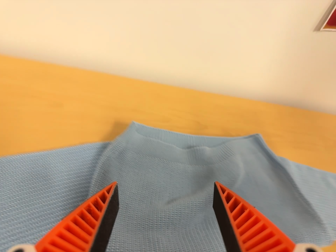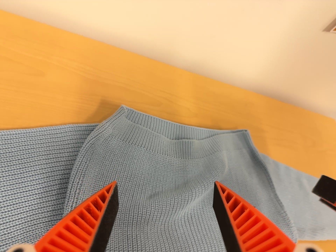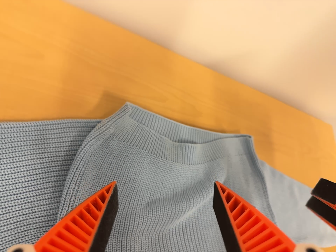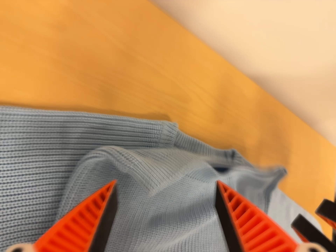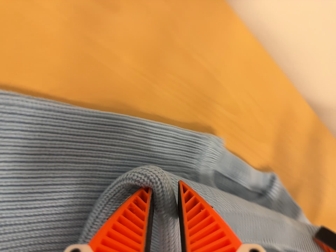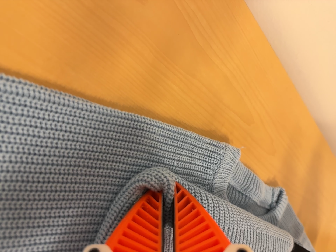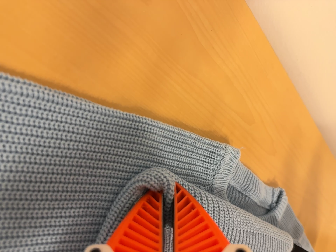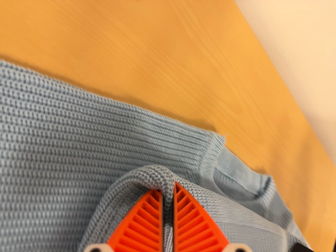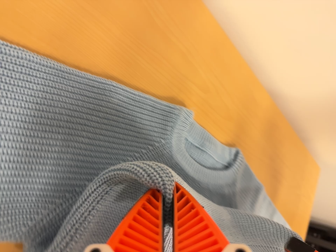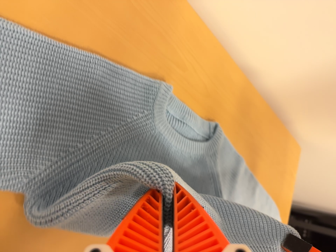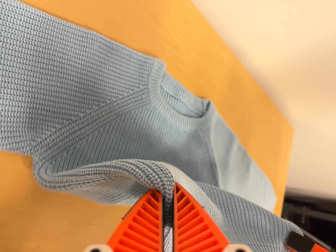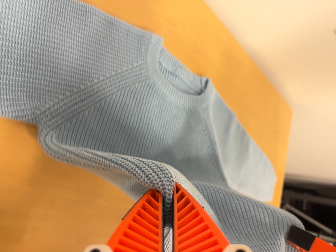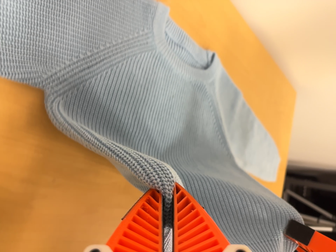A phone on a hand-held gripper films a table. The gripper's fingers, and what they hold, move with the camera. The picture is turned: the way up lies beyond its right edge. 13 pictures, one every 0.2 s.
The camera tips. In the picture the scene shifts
upward.
0.0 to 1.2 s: The camera pans to its right by about 10 degrees. It travels toward the top of its view, to its left and forward, about 28 cm. Its aim tips toward the bottom of its view by about 25 degrees. It rolls about its line of sight by about 40 degrees, and the scene rotates clockwise.
1.2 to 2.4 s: The camera travels toward the bottom of its view and backward, about 22 cm, so close, fixed things drift upward. It rolls about its line of sight by about 10 degrees, and the scene rotates counterclockwise.
The film runs backward here.
